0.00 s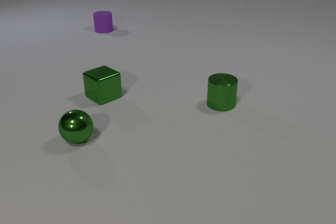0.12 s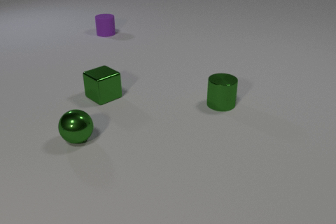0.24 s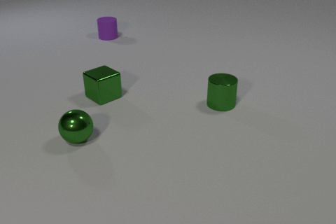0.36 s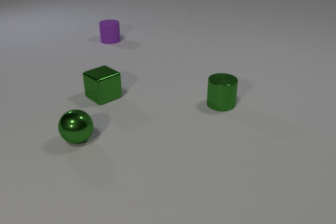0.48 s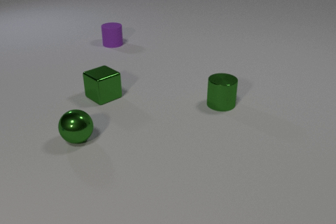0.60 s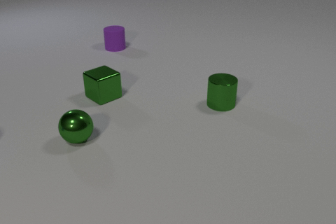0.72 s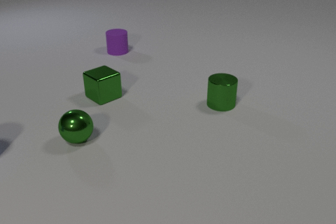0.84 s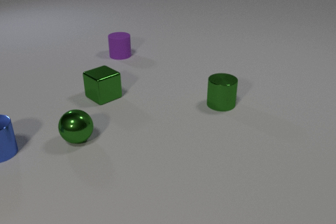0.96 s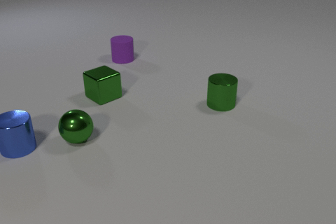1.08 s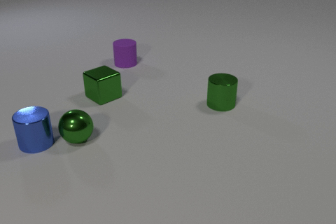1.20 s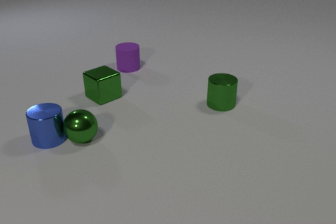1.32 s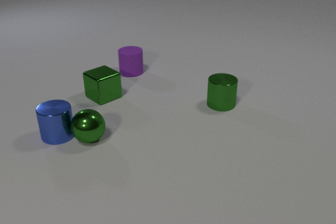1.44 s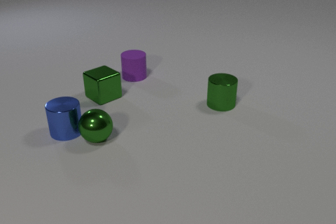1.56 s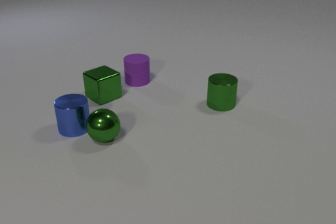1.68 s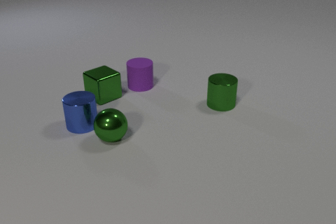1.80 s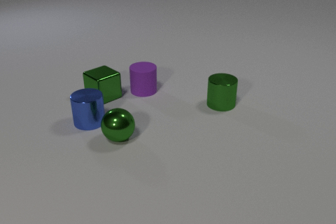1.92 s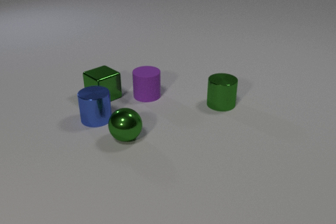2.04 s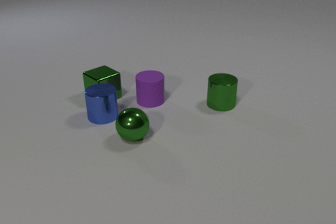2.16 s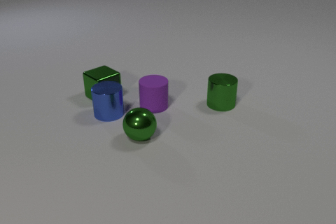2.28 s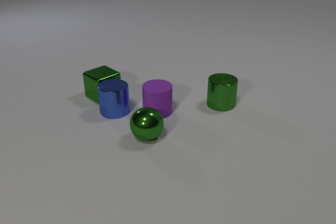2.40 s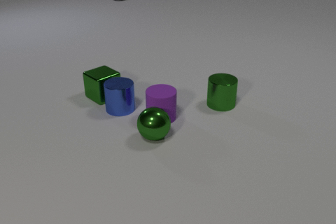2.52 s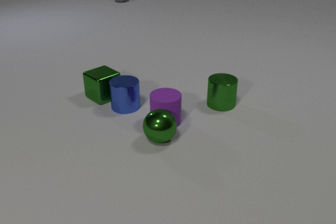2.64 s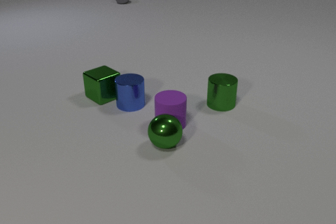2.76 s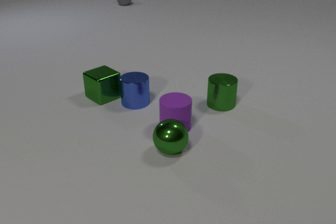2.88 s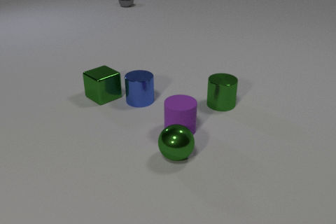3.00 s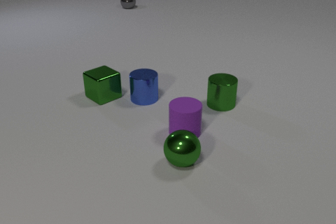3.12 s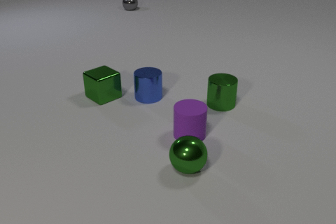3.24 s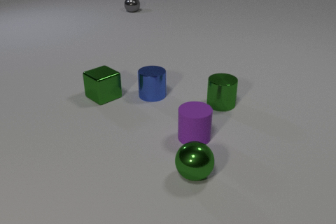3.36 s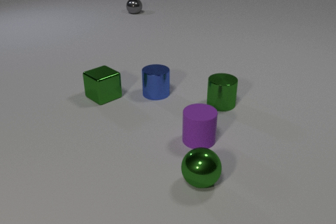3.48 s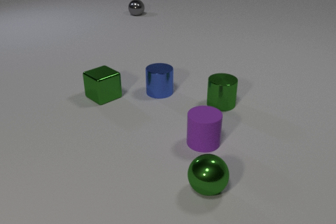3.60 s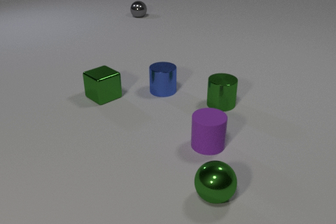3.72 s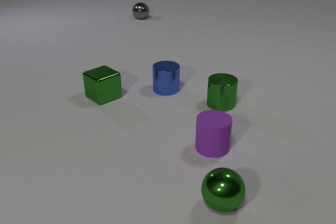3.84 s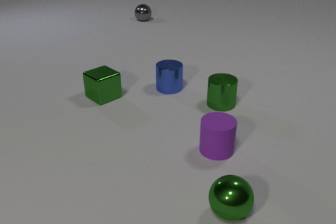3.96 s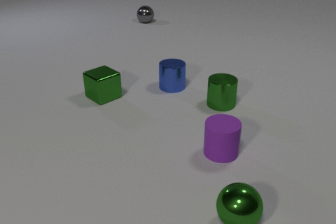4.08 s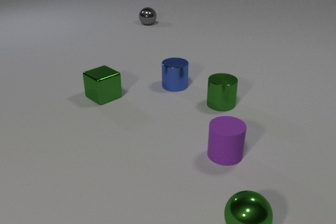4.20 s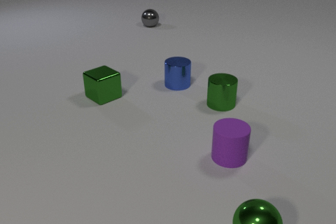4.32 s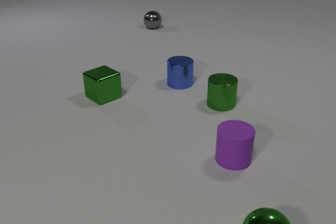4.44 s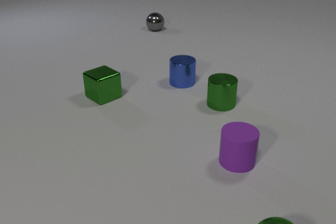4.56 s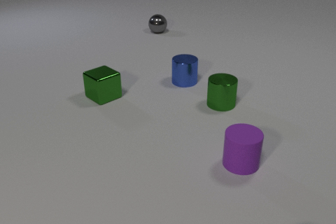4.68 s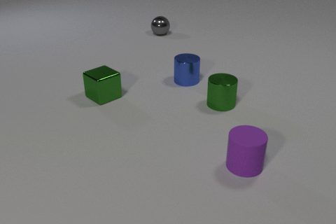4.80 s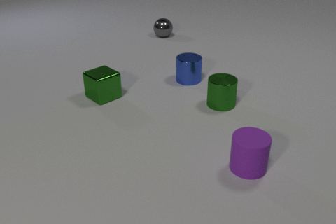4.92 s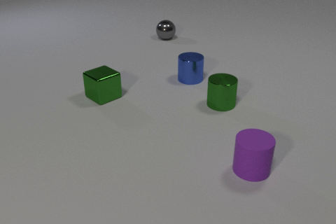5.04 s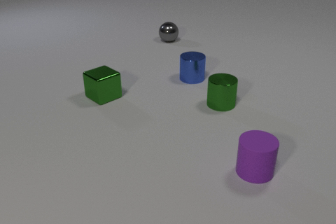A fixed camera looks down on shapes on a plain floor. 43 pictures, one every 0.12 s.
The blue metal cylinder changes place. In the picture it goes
to the right.
The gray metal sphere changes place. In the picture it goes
toward the camera.
0.00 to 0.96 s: The blue metal cylinder comes in at the left edge, slides to the right. The purple rubber cylinder slides toward the camera.
0.96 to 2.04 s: The blue metal cylinder slides to the right and away from the camera. The green metal sphere rolls to the right. The purple rubber cylinder slides toward the camera. The blue metal cylinder and the green metal sphere collide.
2.04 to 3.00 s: The blue metal cylinder slides to the right and away from the camera. The green metal sphere rolls to the right and toward the camera. The gray metal sphere comes in at the top edge, rolls toward the camera. The purple rubber cylinder slides toward the camera and to the right. The green metal sphere and the purple rubber cylinder collide.
3.00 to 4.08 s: The blue metal cylinder slides to the right and away from the camera. The green metal sphere rolls toward the camera and to the right. The gray metal sphere rolls toward the camera. The purple rubber cylinder slides to the right and toward the camera.
4.08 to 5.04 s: The blue metal cylinder slides away from the camera and to the right. The green metal sphere rolls toward the camera and to the right, leaves at the bottom edge. The gray metal sphere rolls toward the camera. The purple rubber cylinder slides to the right and toward the camera.
How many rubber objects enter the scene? 0.
What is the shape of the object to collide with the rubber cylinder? sphere.
What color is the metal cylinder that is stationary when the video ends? green.
